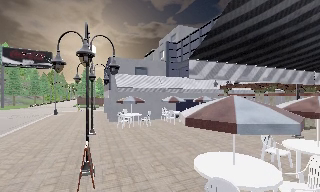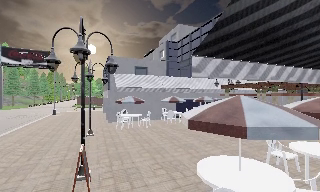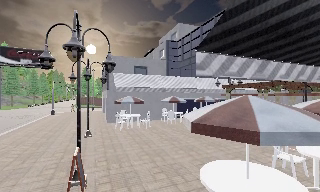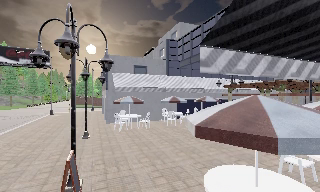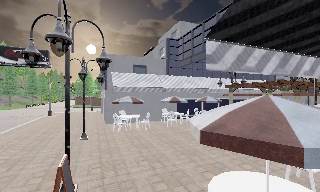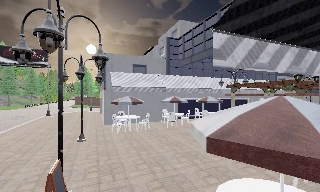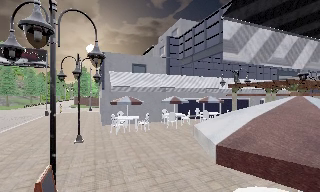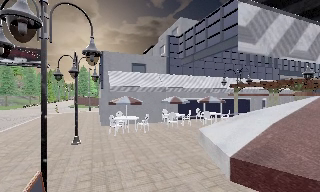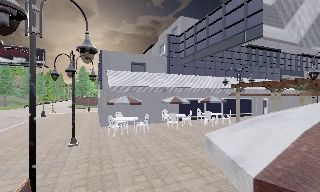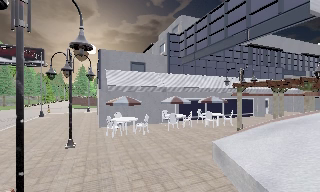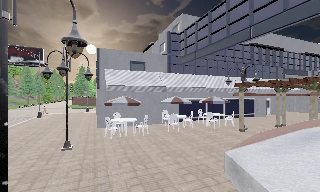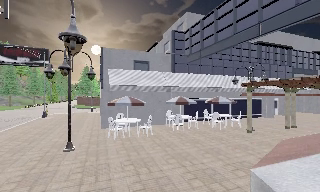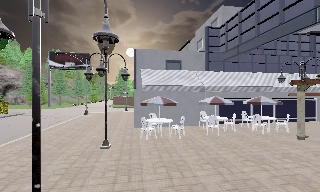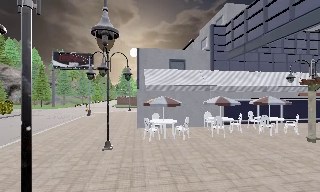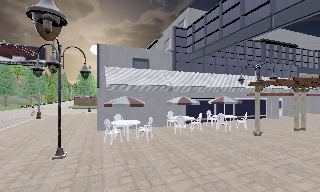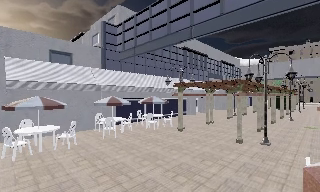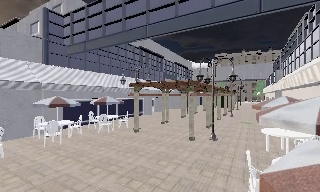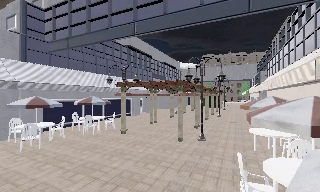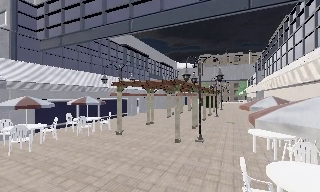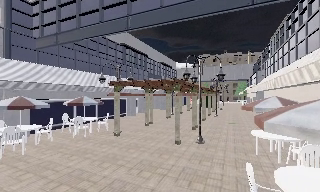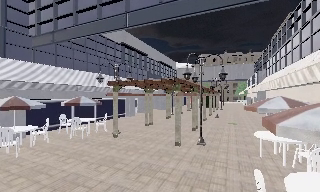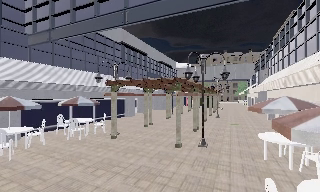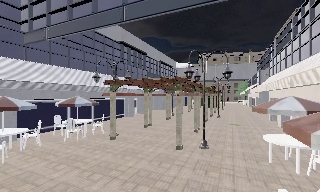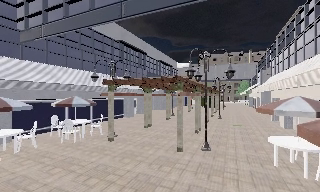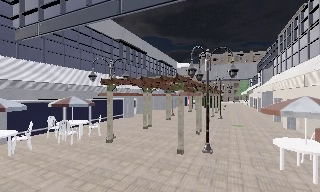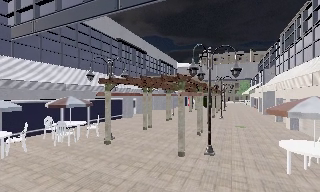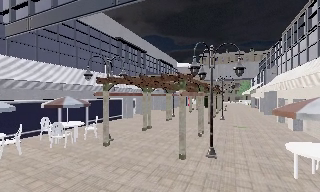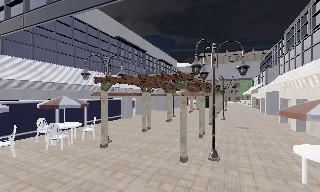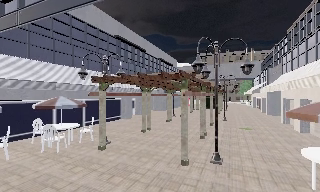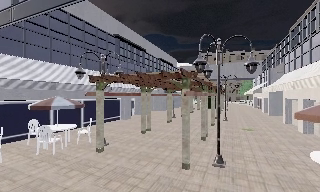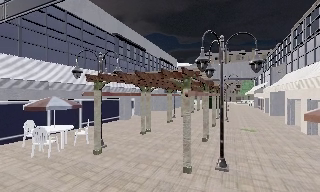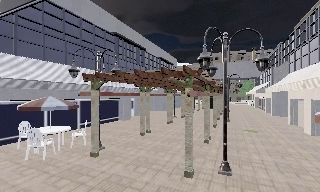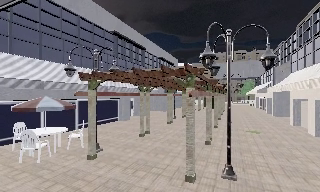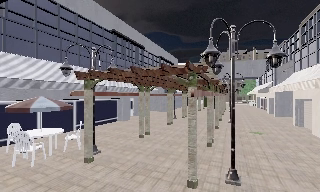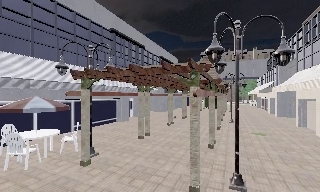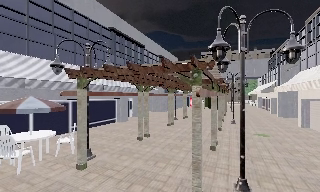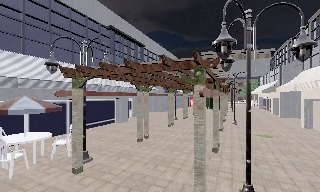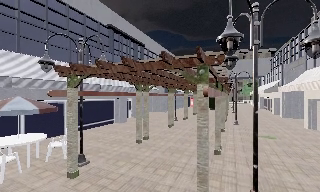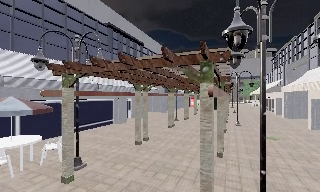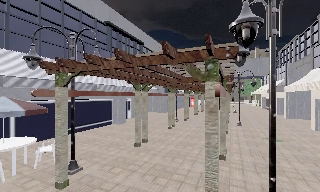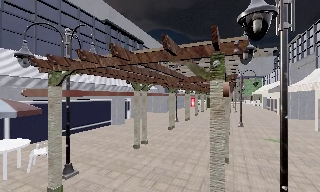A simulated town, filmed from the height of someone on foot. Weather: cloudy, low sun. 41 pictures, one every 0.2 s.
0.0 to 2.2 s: The camera travels forward, about 3 m, so what stands in front looms larger.
2.2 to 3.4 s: The camera pans to its right, which is clockwise from overhead, by about 45 degrees. It travels forward, about 1.5 m.
3.4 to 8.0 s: The camera travels forward, about 6 m, so what stands in front looms larger.
The film runs forward here.
